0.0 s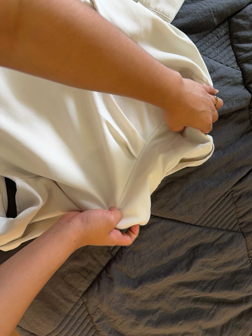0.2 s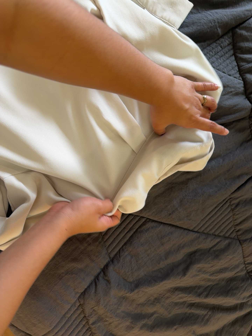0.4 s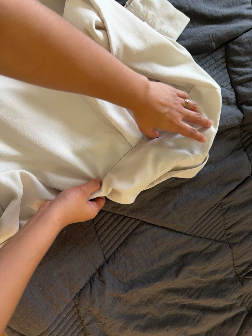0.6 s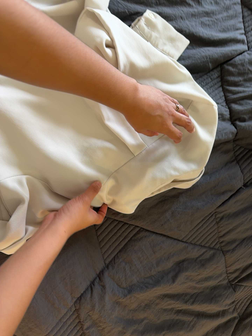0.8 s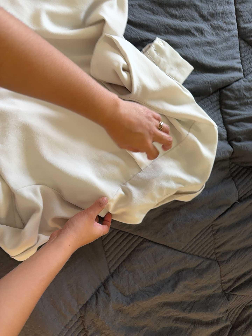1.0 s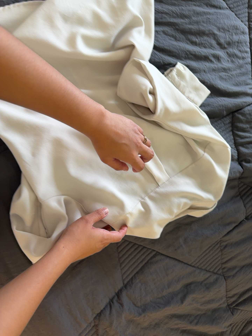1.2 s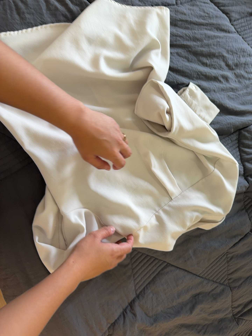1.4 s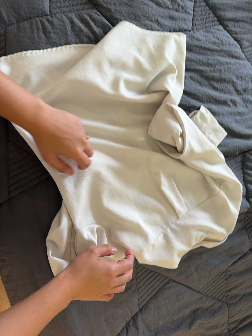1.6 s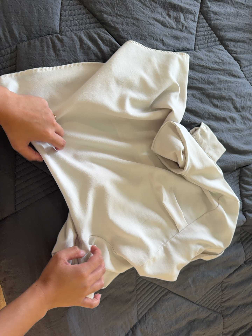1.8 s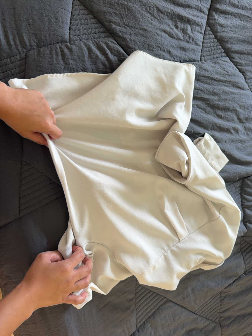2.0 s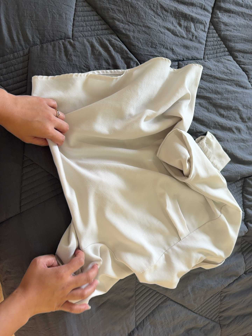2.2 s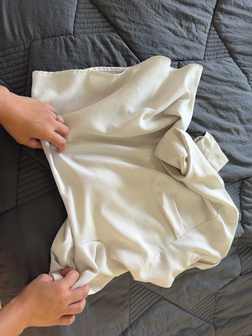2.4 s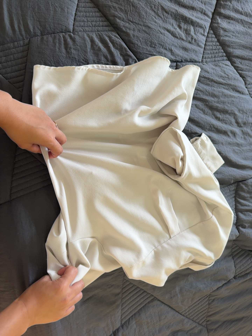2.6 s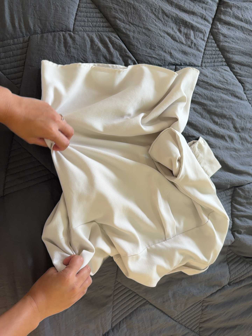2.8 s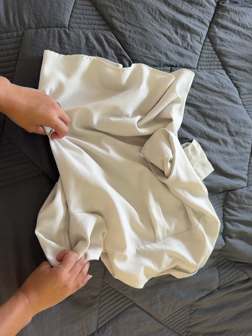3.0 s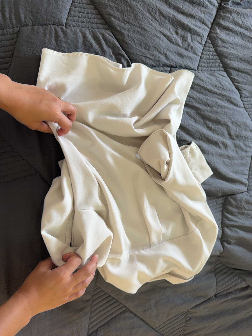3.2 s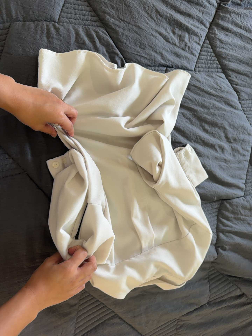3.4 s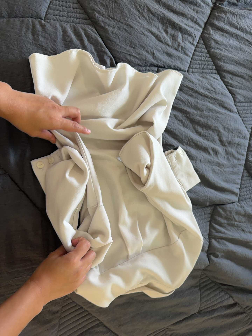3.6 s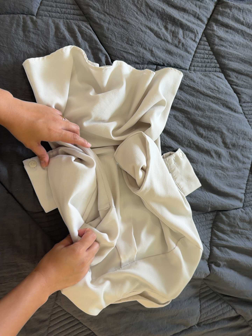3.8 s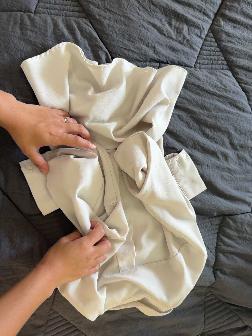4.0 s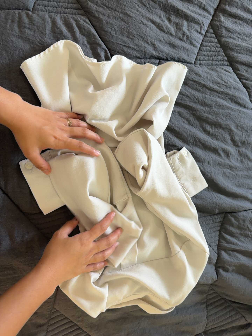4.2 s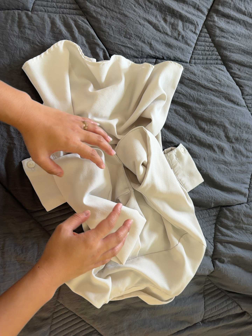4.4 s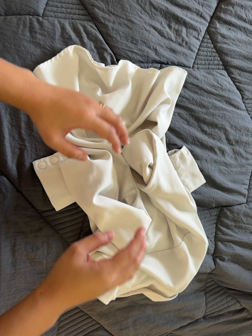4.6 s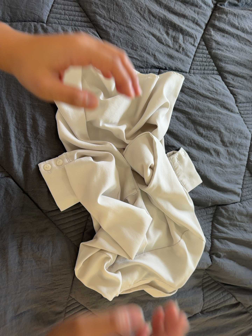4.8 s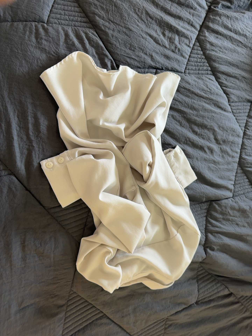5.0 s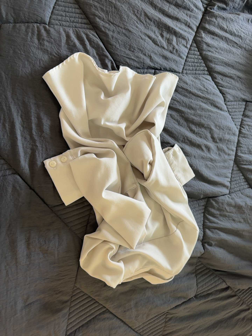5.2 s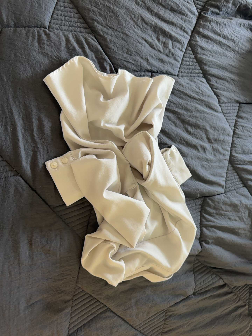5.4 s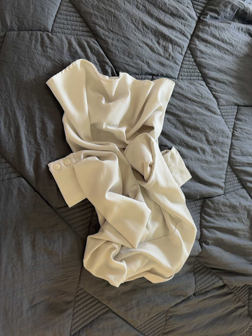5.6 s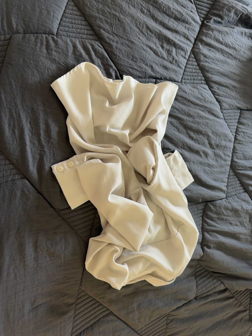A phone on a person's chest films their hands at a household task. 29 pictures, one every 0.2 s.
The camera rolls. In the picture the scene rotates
clockwise.
The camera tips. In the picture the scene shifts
downward.
0.0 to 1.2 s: The camera pans to its right by about 10 degrees. It travels to its left and backward, about 22 cm. Its aim tips toward the top of its view by about 10 degrees, and the scene shifts downward. It rolls about its line of sight by about 10 degrees, and the scene rotates clockwise.
1.2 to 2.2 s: The camera travels to its left and toward the top of its view, about 9 cm. It rolls about its line of sight by about 10 degrees, and the scene rotates clockwise.
2.2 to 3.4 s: The camera travels to its right and forward, about 12 cm, so close, fixed things drift to the left. It rolls about its line of sight by about 10 degrees, and the scene rotates clockwise.
3.4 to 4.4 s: The camera shifts only a little, or ends up much as it began.
4.4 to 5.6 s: The camera travels to its left and backward, about 10 cm.
The film runs backward here.
